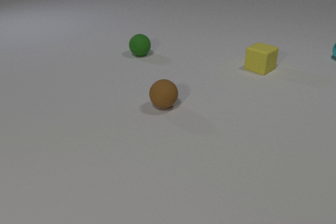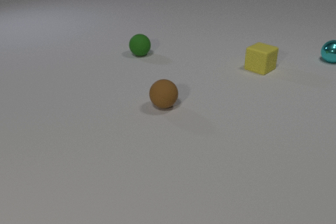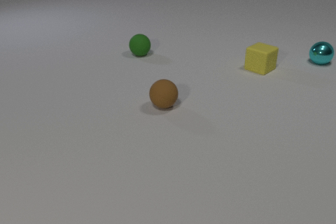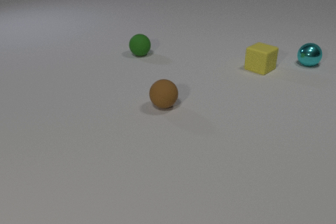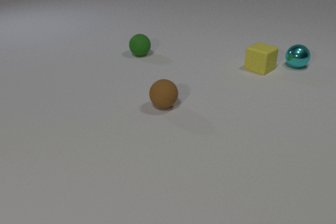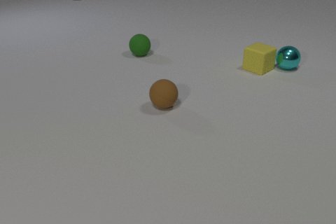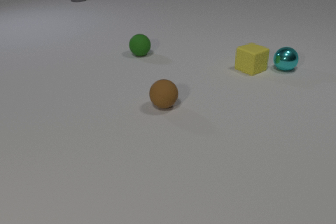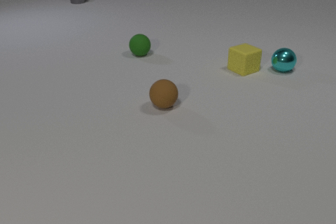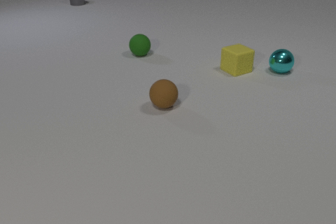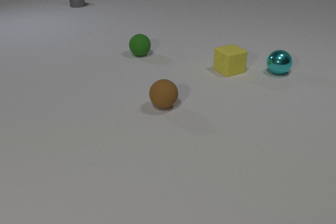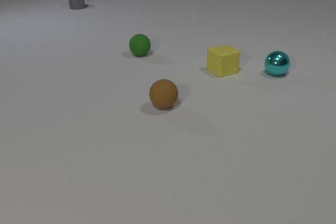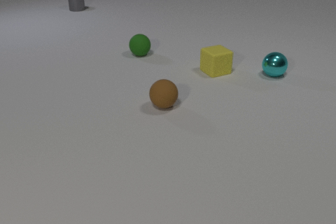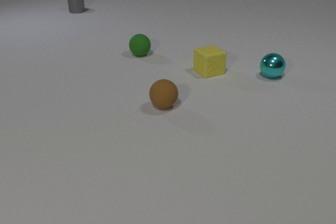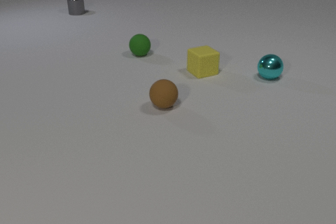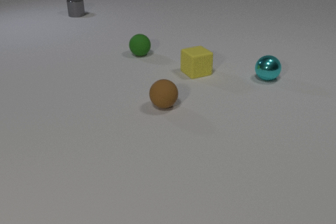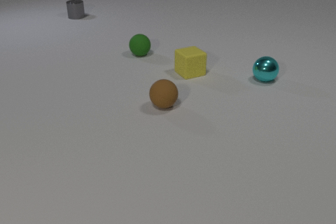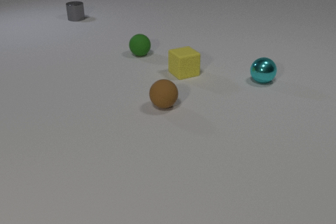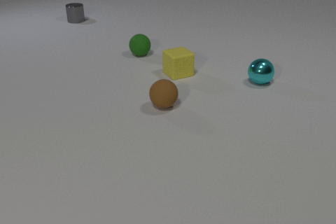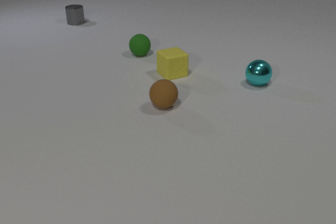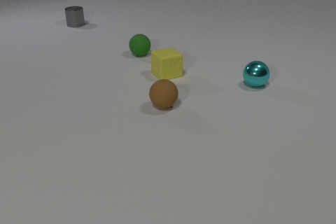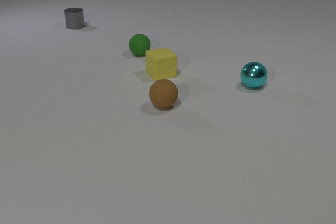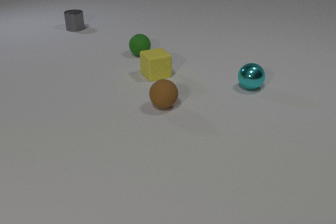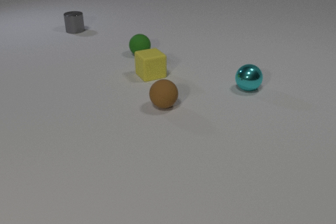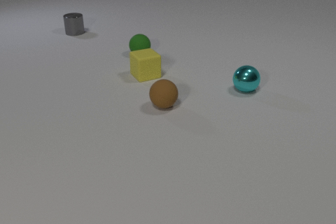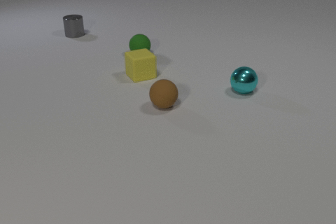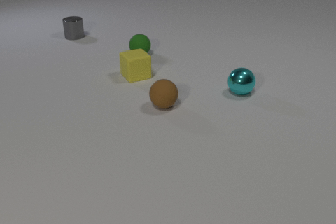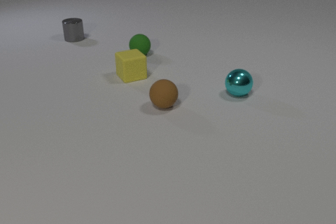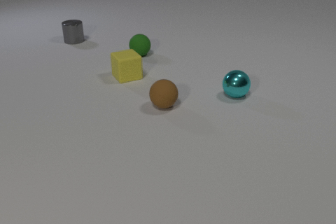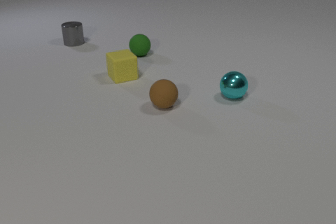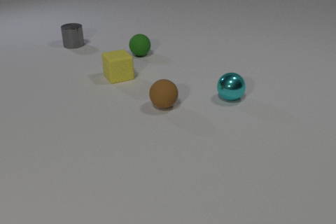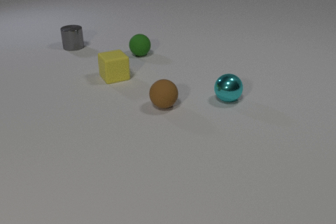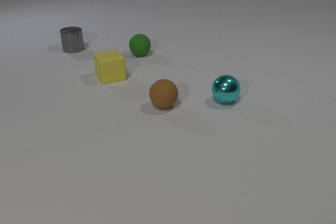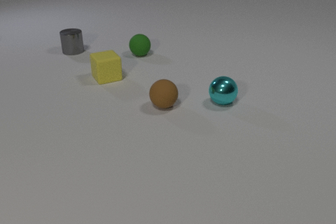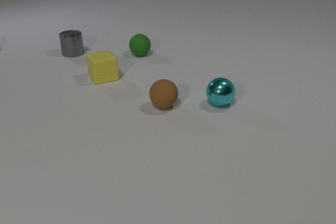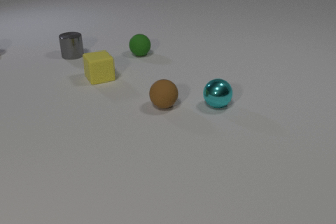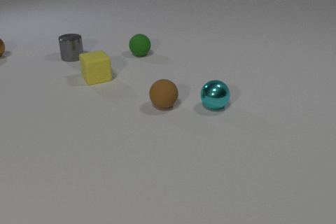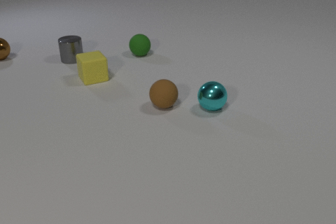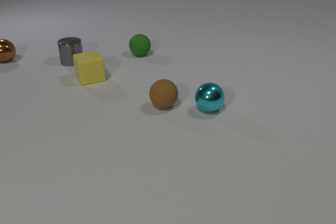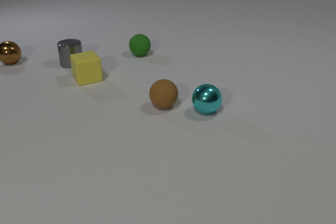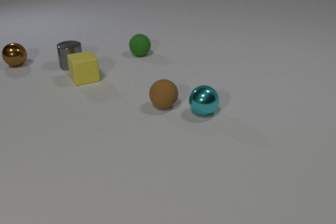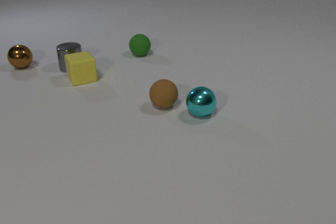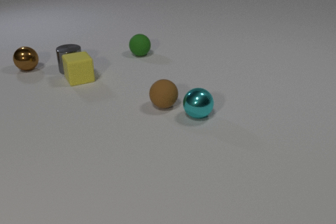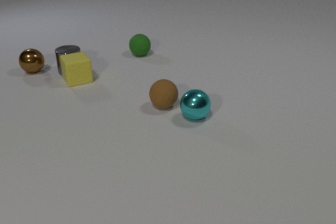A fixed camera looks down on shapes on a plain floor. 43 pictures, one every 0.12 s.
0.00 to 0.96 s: The cyan metal sphere rolls to the left and toward the camera. The yellow rubber cube slides to the left. The gray metal cylinder comes in at the top edge, slides toward the camera. The cyan metal sphere and the yellow rubber cube collide.
0.96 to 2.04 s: The cyan metal sphere rolls toward the camera and to the left. The yellow rubber cube slides to the left. The gray metal cylinder slides toward the camera.
2.04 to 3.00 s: The cyan metal sphere rolls toward the camera and to the left. The yellow rubber cube slides to the left. The gray metal cylinder slides toward the camera.
3.00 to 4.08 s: The cyan metal sphere rolls toward the camera and to the left. The yellow rubber cube slides to the left. The gray metal cylinder slides toward the camera.
4.08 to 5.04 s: The cyan metal sphere rolls toward the camera and to the left. The yellow rubber cube slides to the left. The gray metal cylinder slides toward the camera. The brown metal sphere comes in at the left edge, rolls toward the camera and to the right. The yellow rubber cube and the gray metal cylinder collide.
Are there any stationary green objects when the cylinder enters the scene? yes.
How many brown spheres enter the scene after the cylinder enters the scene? 1.
What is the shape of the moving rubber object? cube.
